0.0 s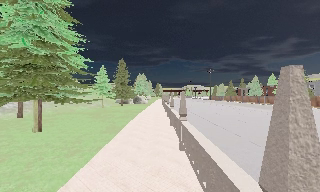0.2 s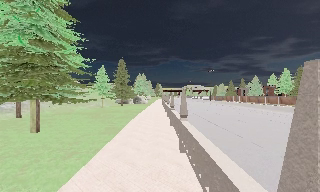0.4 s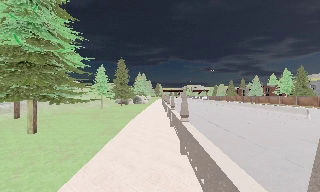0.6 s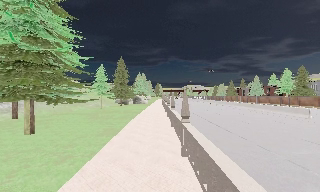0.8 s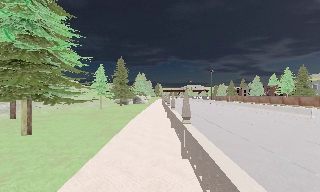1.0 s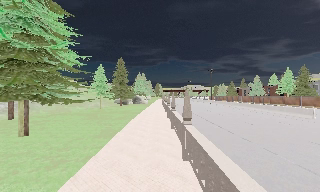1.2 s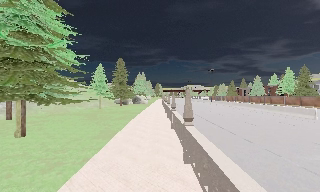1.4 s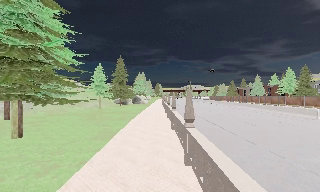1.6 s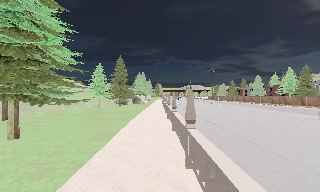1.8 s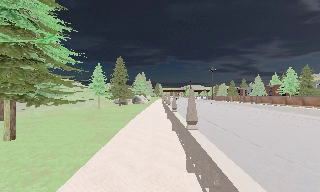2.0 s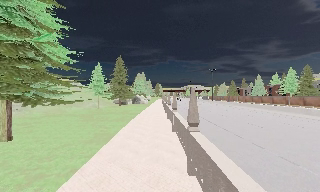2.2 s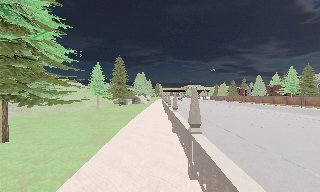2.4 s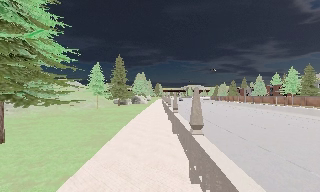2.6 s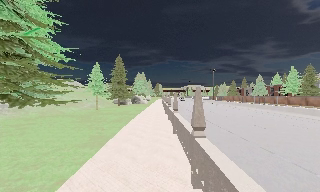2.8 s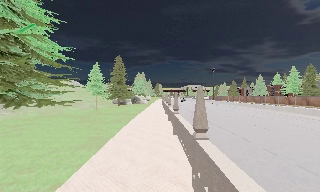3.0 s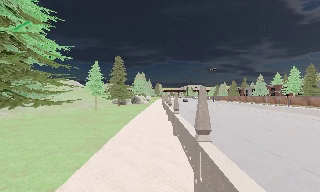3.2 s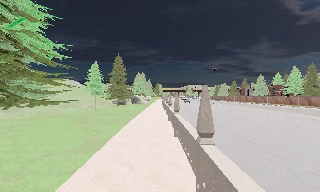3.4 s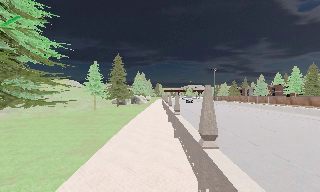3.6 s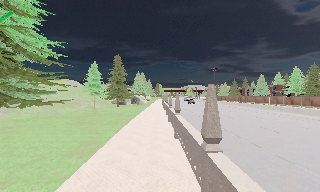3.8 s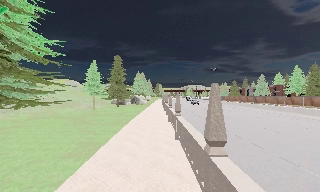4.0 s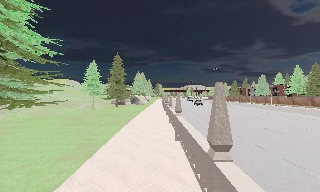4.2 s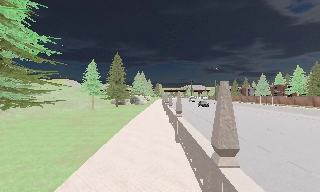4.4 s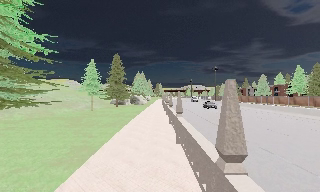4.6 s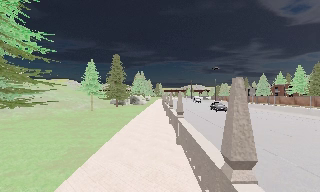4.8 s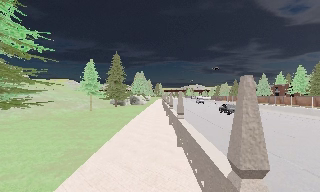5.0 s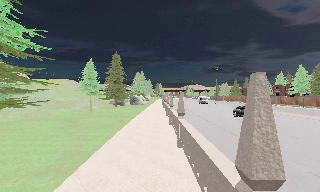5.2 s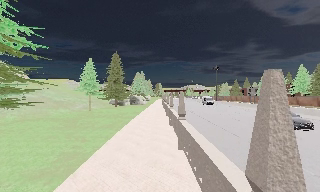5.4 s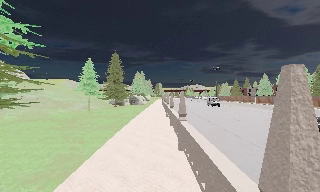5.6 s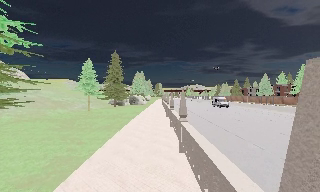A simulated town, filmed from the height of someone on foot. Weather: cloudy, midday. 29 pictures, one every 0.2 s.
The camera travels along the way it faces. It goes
forward.
0.0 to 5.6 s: The camera travels forward, about 6 m, so what stands in front looms larger.
The film runs forward here.
